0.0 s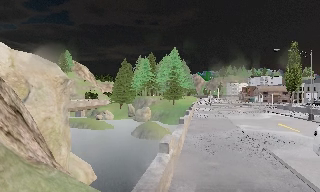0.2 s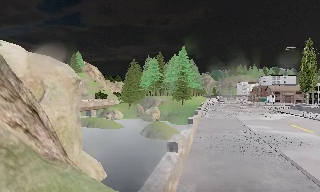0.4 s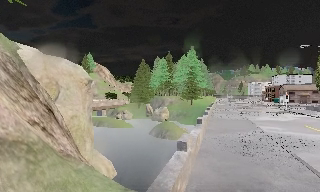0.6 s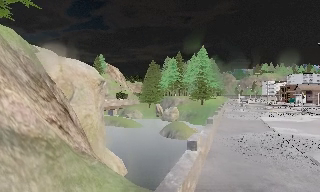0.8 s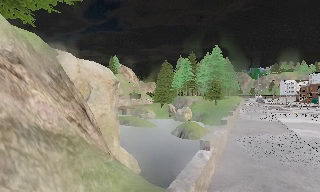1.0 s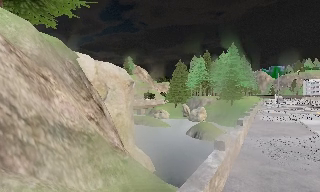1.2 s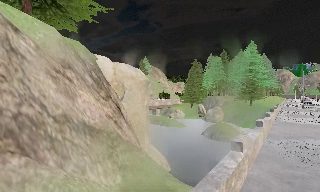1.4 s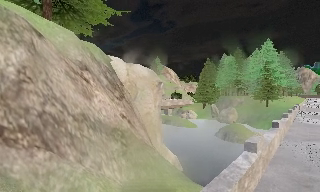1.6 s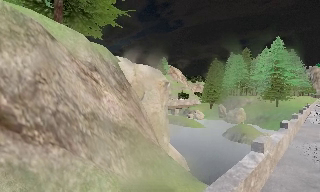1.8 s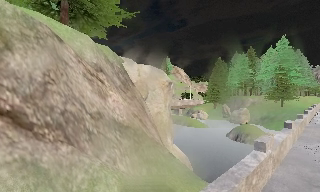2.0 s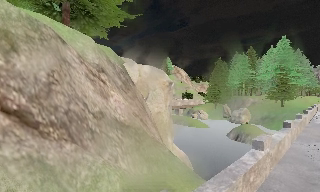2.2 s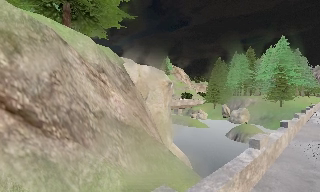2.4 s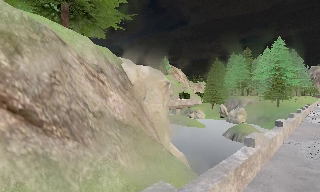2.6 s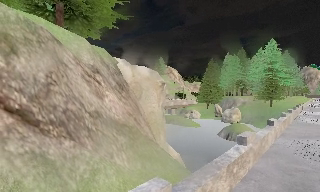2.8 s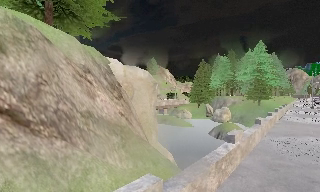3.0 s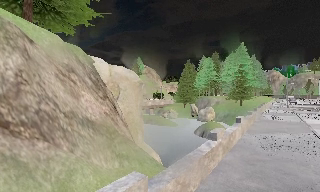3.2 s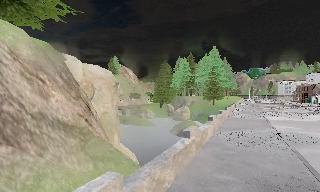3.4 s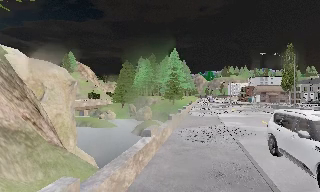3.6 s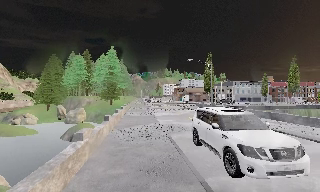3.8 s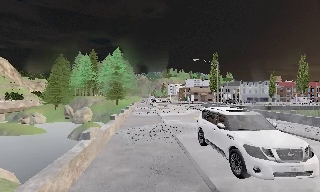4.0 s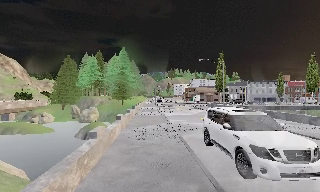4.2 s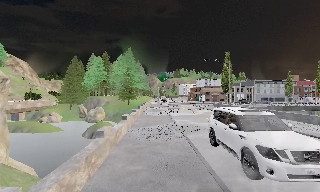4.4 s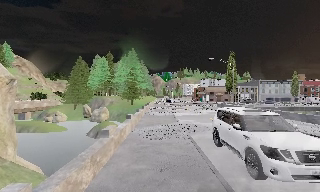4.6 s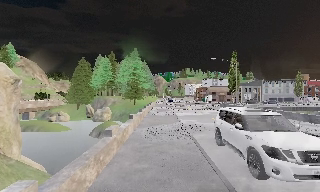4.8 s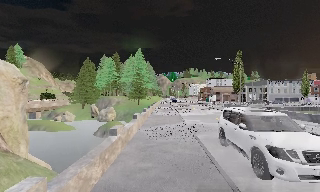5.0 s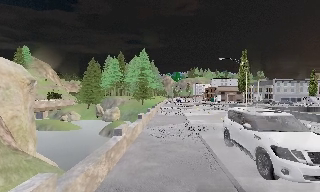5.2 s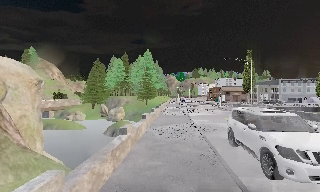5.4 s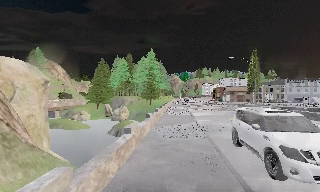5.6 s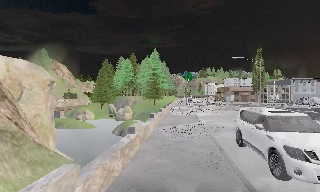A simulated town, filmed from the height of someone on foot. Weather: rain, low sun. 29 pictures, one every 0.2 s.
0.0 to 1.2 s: The camera swings to its left by about 25 degrees, and the scene slides to the right. It travels backward, about 0.5 m, so what stands in front gets smaller.
1.2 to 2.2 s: The camera travels backward, about 0.5 m, so what stands in front gets smaller.
2.2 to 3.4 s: The scene slides to the left, as the camera pans about 30 degrees to its right. It travels backward, about 0.5 m.
3.4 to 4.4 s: The camera swings to its right by about 15 degrees, and the scene slides to the left.
4.4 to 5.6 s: The camera shifts only a little, or ends up much as it began.
The film runs backward here.
